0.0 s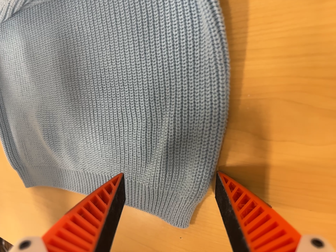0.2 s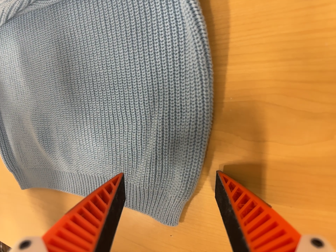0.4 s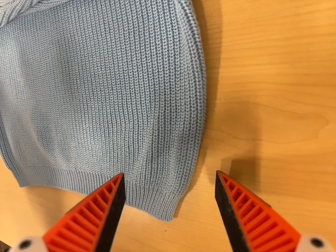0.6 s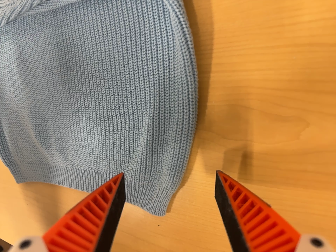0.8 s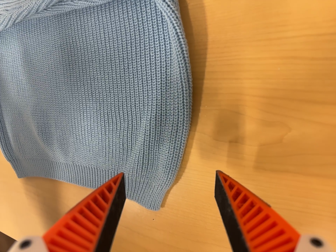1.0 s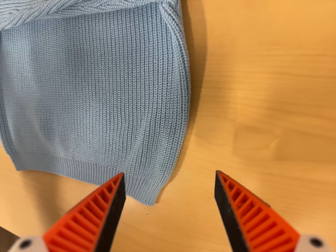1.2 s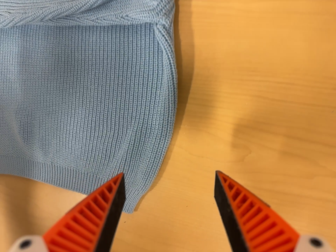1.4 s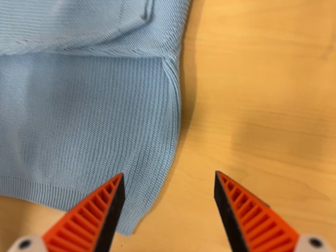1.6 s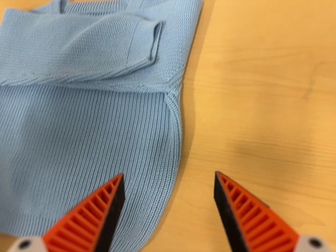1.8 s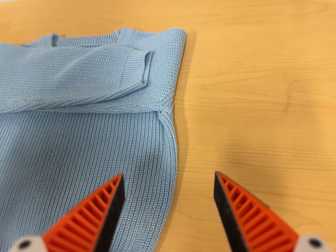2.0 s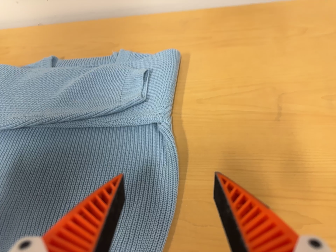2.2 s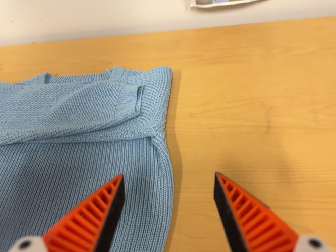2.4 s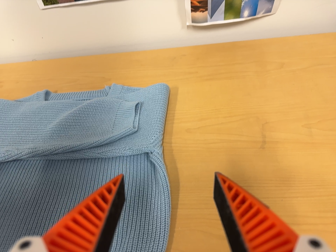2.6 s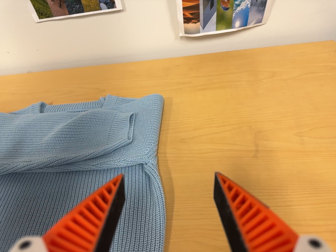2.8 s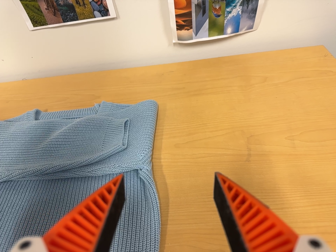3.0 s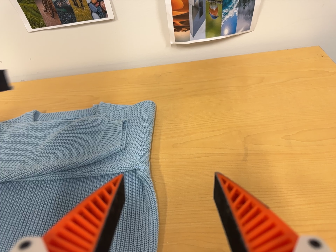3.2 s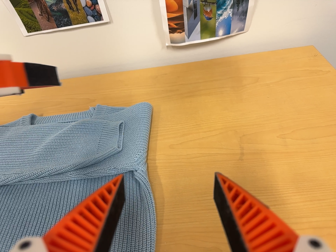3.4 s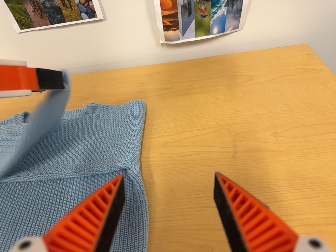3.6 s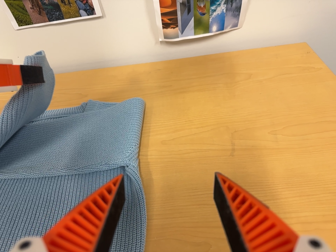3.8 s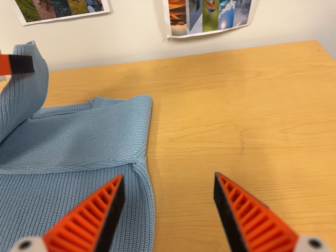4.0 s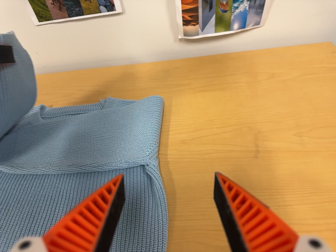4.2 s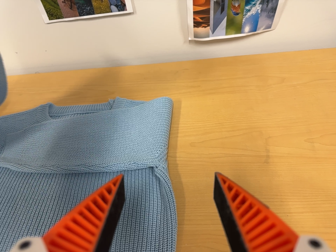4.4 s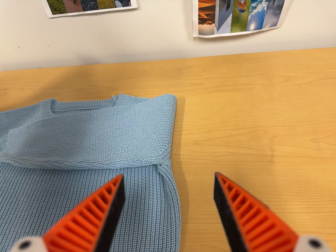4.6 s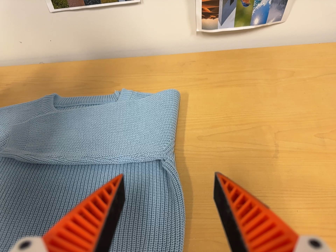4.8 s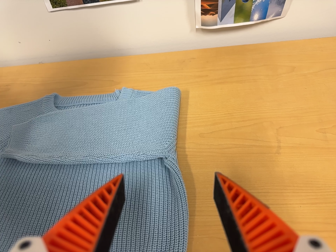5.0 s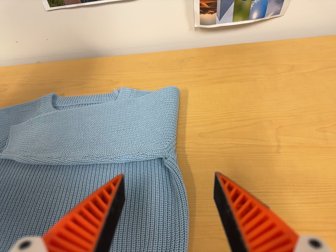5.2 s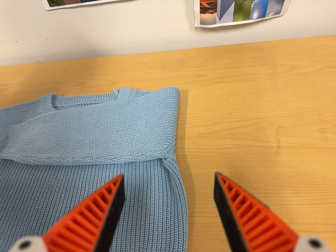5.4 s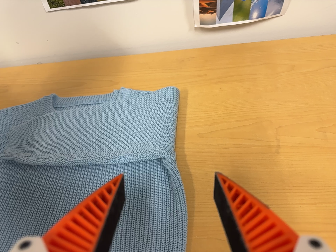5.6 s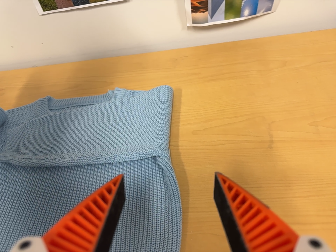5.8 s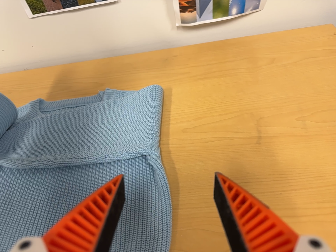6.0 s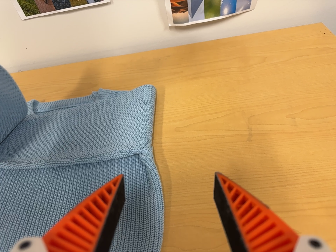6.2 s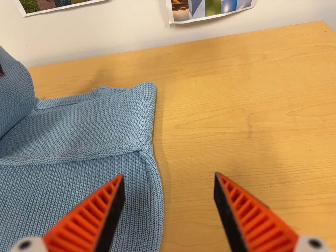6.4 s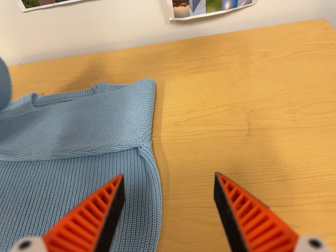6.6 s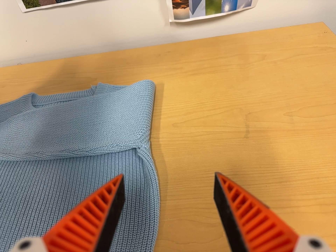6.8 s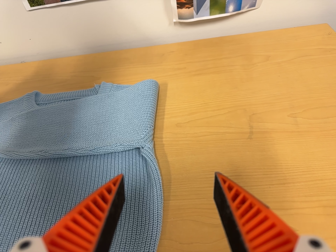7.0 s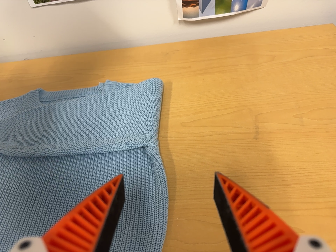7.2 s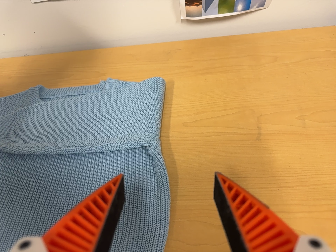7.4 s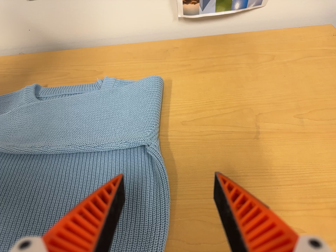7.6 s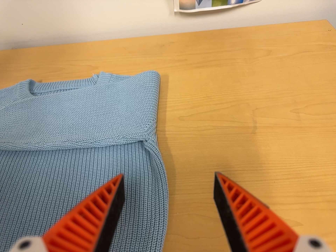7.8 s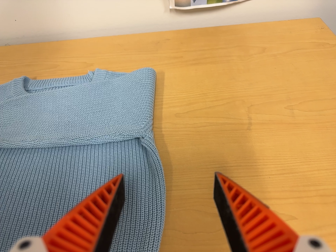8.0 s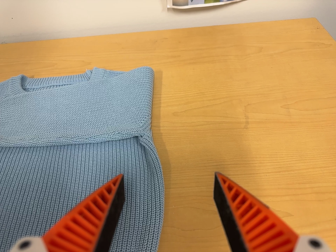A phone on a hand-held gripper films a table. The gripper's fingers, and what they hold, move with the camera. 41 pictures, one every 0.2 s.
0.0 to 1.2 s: The camera pans to its right by about 10 degrees. It travels backward, about 10 cm, so what stands in front gets smaller. It rolls about its line of sight by about 10 degrees, and the scene rotates clockwise.
1.2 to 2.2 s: The camera pans to its right by about 20 degrees. It travels toward the bottom of its view, to its left and backward, about 18 cm. Its aim tips toward the top of its view by about 40 degrees, and the scene shifts downward.
2.2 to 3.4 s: The camera shifts only a little, or ends up much as it began.
3.4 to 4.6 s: The camera travels to its left, about 5 cm, so close, fixed things drift to the right.
4.6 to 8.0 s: The camera shifts only a little, or ends up much as it began.
The film runs backward here.
